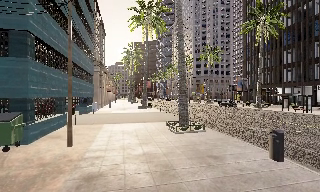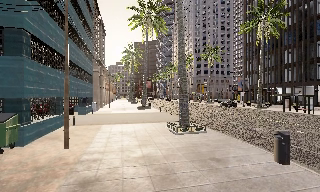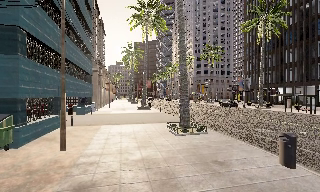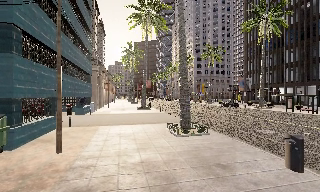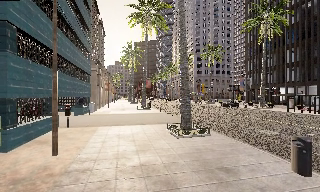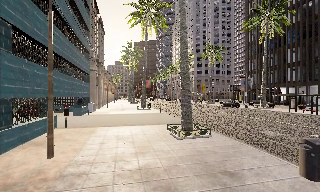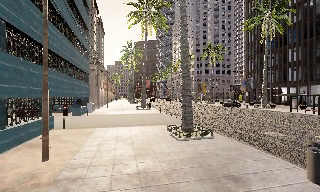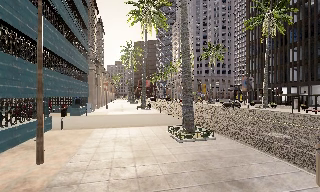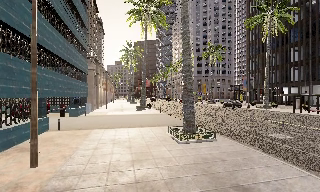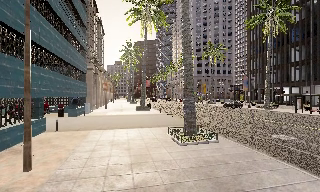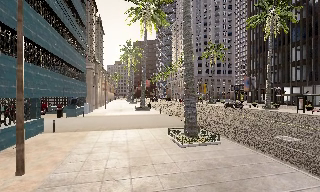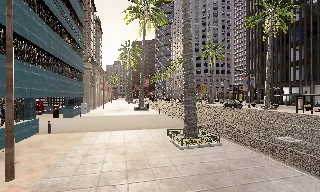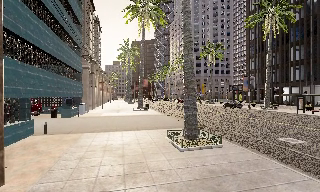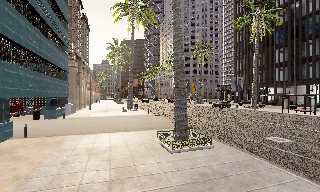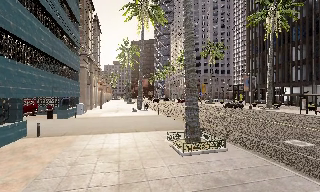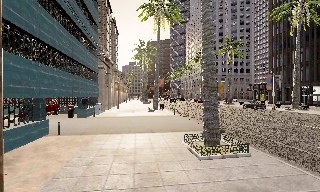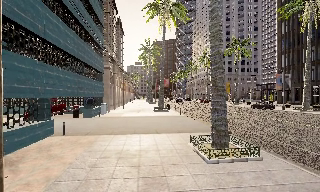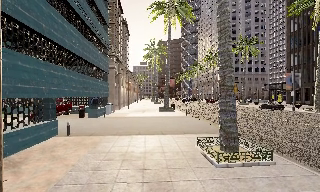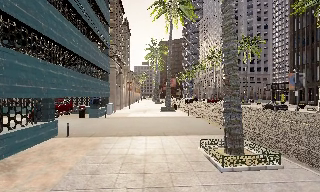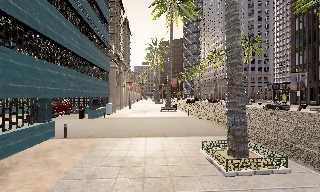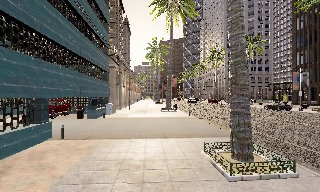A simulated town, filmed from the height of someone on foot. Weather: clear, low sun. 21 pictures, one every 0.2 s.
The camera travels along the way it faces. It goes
forward.
0.0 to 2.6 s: The camera travels forward, about 3.5 m, so what stands in front looms larger.
2.6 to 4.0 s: The camera swings to its left by about 15 degrees, and the scene slides to the right. It travels forward, about 2 m, so what stands in front looms larger.
The film runs forward here.
